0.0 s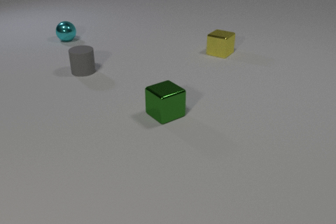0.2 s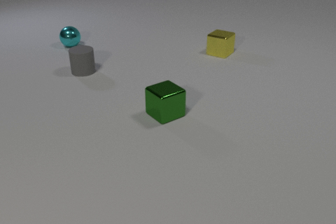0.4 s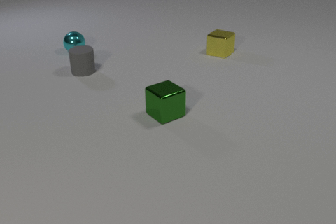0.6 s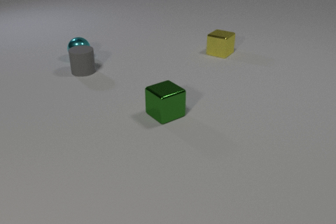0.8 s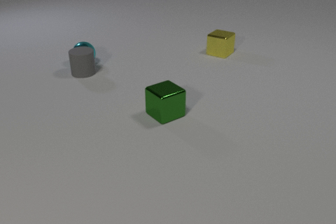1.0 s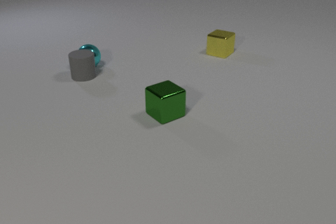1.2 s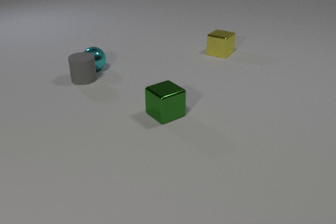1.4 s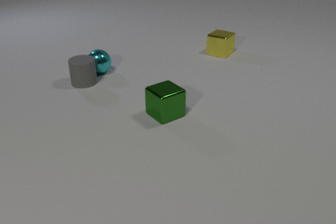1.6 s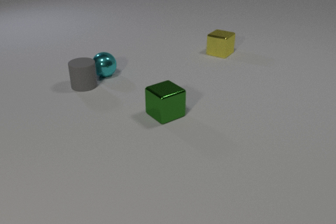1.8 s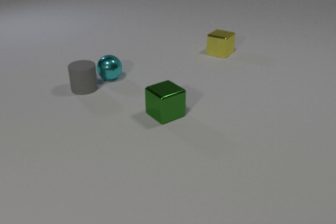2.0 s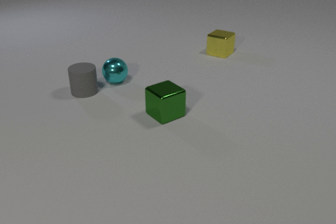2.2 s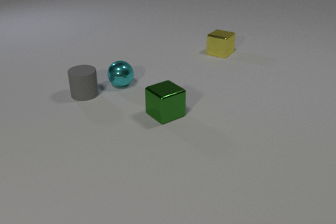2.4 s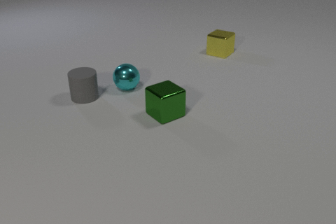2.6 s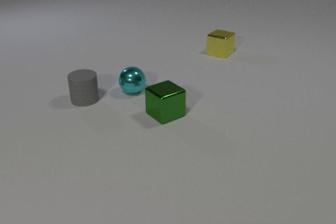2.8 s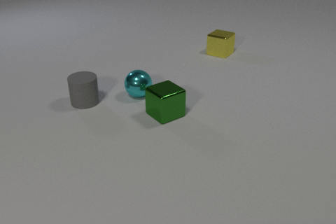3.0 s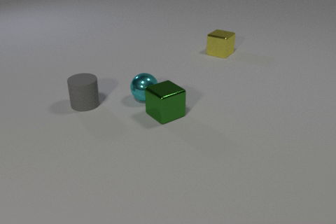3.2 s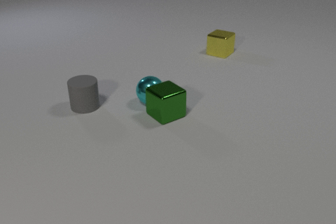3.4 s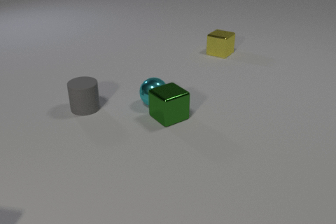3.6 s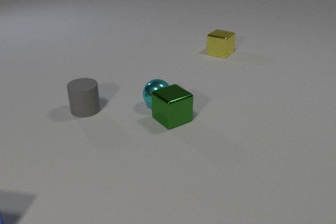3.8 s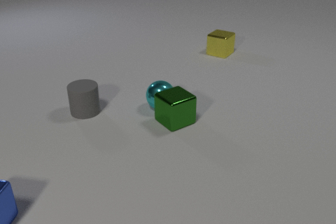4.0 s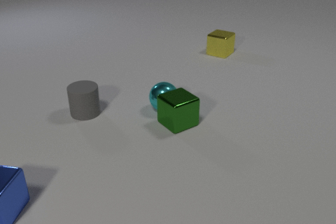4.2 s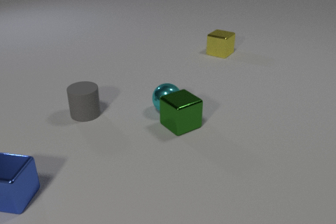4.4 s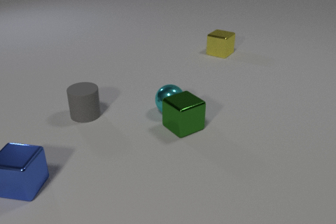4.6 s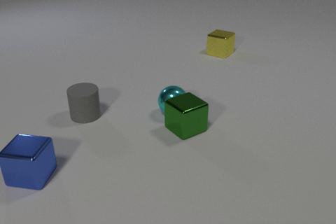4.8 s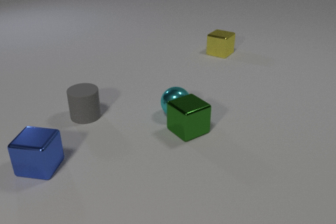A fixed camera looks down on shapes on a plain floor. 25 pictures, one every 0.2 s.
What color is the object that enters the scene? blue.
What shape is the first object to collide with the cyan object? cylinder.
Are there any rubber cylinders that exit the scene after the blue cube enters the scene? no.
0.0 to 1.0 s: The cyan metal sphere rolls toward the camera. The gray rubber cylinder slides toward the camera. The cyan metal sphere and the gray rubber cylinder collide.
1.0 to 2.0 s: The cyan metal sphere rolls toward the camera and to the right. The gray rubber cylinder slides toward the camera.
2.0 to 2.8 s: The cyan metal sphere rolls toward the camera and to the right. The gray rubber cylinder slides toward the camera.
2.8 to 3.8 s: The cyan metal sphere rolls toward the camera and to the right. The gray rubber cylinder slides toward the camera. The blue metal cube comes in at the left edge, slides away from the camera and to the right. The green metal cube slides toward the camera and to the right. The cyan metal sphere and the green metal cube collide.
3.8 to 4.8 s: The cyan metal sphere rolls to the right and toward the camera. The gray rubber cylinder slides toward the camera. The blue metal cube slides away from the camera and to the right. The green metal cube slides toward the camera and to the right.
